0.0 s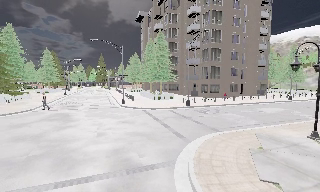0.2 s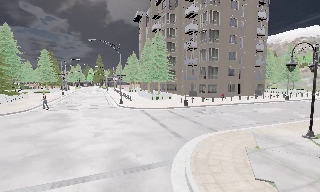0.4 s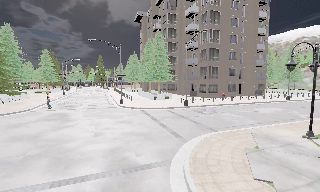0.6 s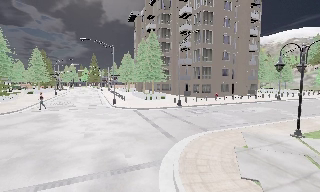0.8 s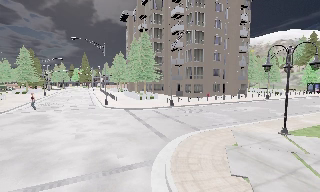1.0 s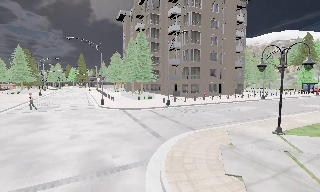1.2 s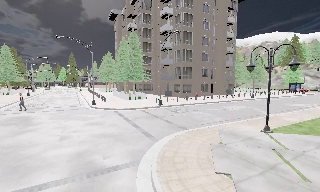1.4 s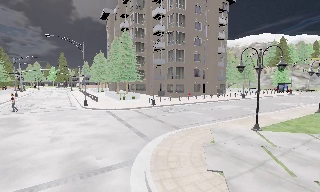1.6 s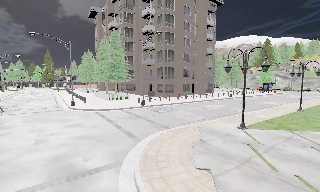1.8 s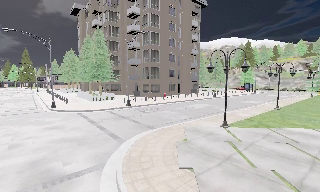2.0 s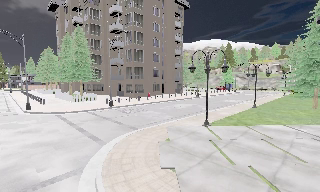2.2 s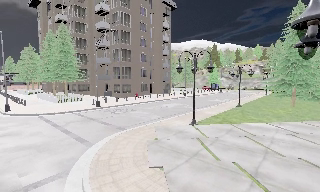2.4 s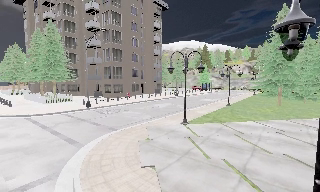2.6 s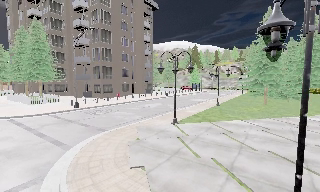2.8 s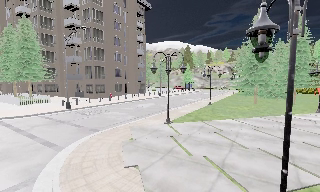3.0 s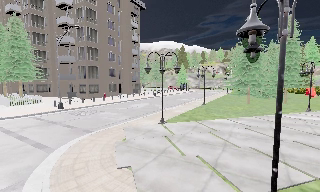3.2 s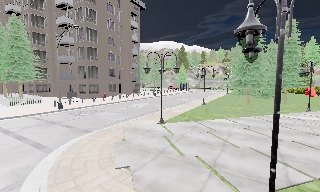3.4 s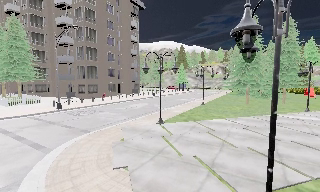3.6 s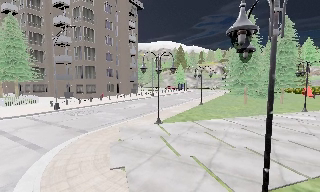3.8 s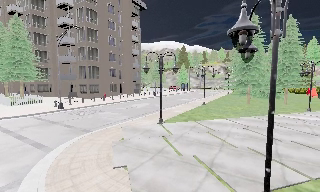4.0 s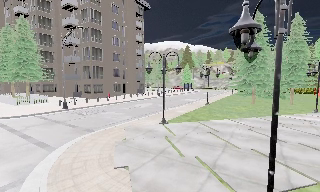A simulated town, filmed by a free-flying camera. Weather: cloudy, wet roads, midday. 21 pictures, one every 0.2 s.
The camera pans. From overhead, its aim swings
clockwise.
The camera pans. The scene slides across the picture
to the left.
0.0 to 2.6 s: The camera pans to its right, which is clockwise from overhead, by about 35 degrees. It travels to its right, about 1 m, so close, fixed things drift to the left.
2.6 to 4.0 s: The camera shifts only a little, or ends up much as it began.
The film runs backward here.
